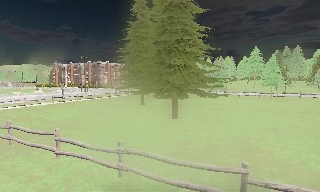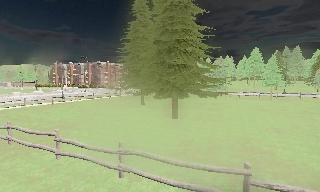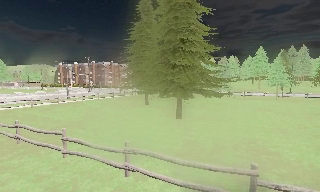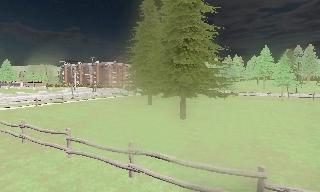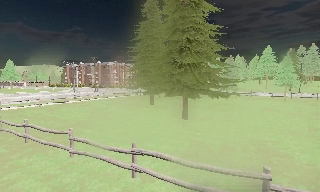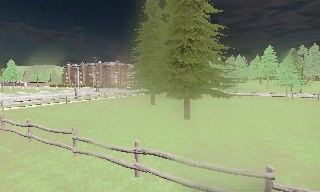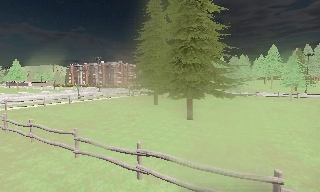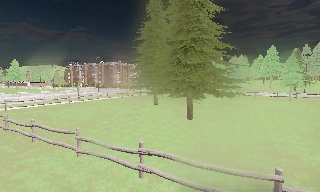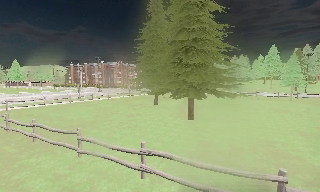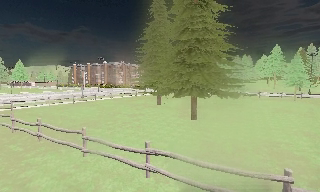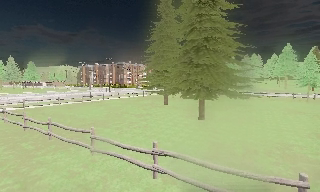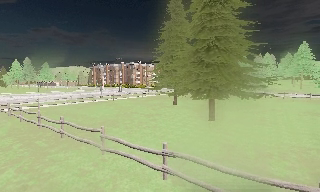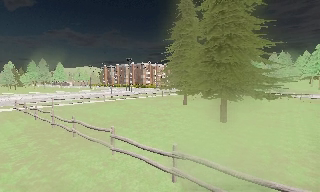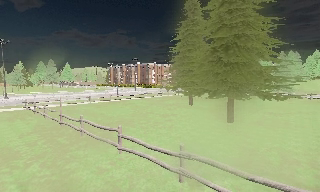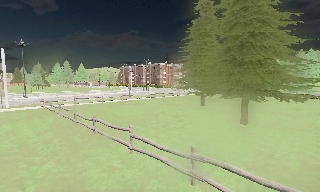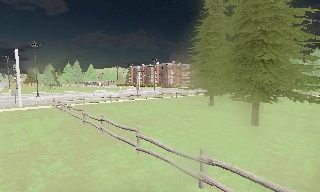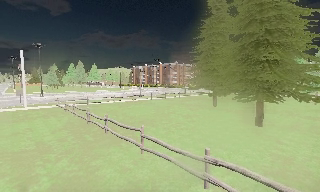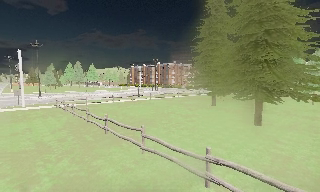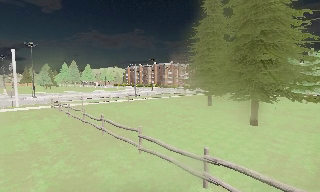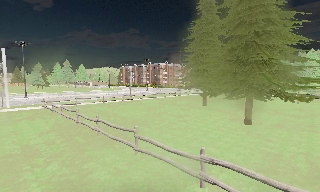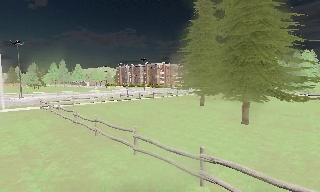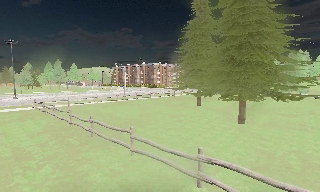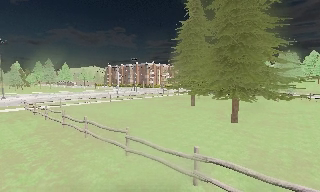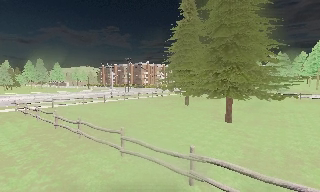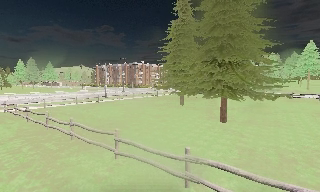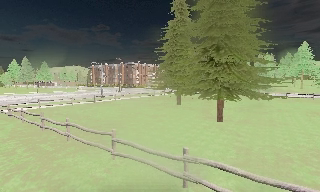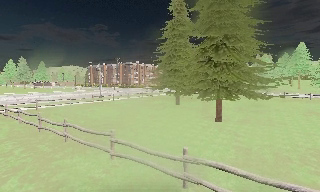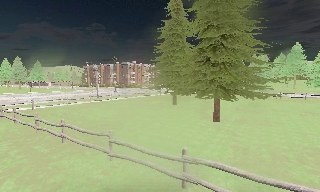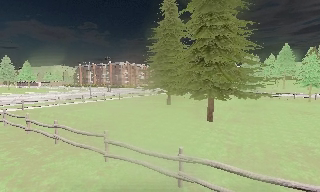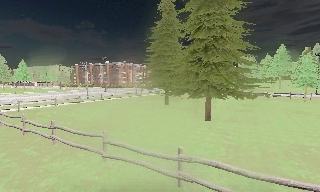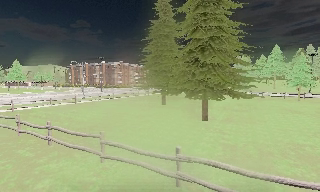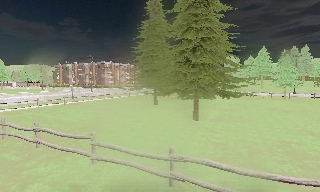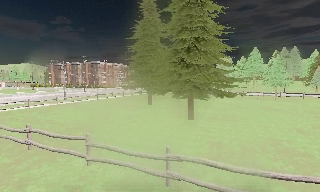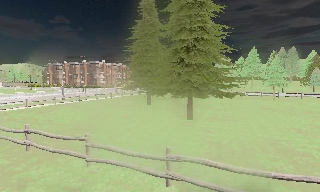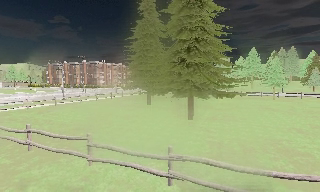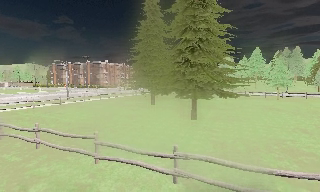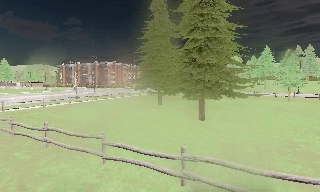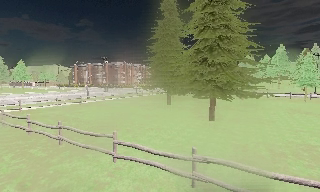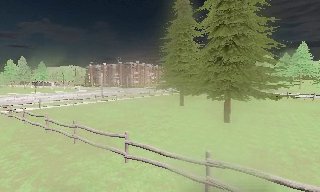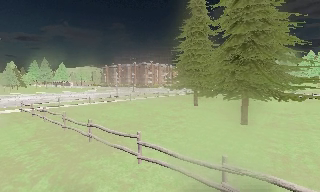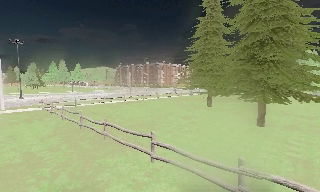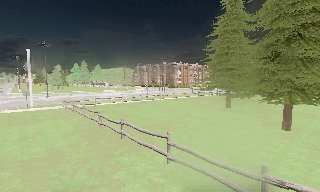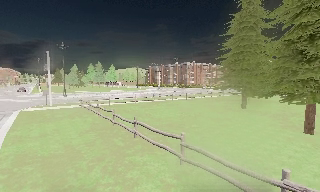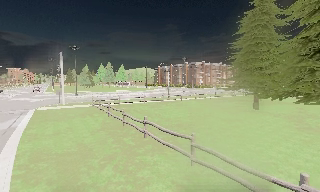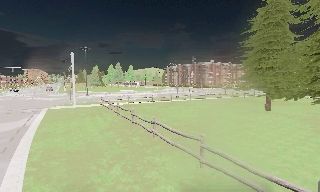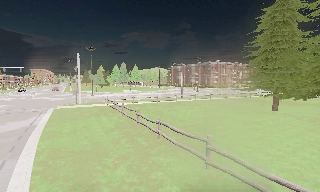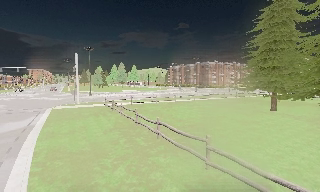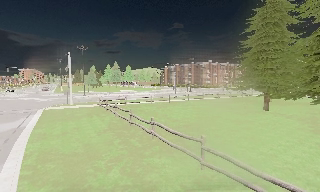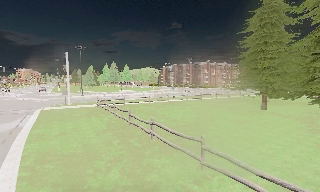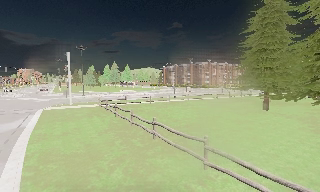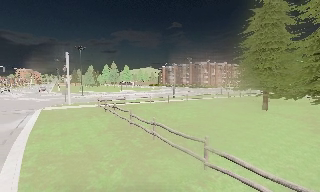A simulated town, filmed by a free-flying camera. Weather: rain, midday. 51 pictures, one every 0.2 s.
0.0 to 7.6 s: The camera travels to its left and forward, about 2 m, so close, fixed things drift to the right.
7.6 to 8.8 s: The camera swings to its left by about 25 degrees, and the scene slides to the right.
8.8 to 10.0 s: The camera shifts only a little, or ends up much as it began.
The film runs backward here.
